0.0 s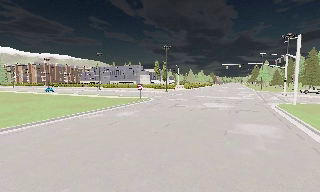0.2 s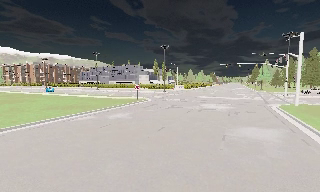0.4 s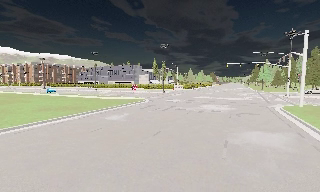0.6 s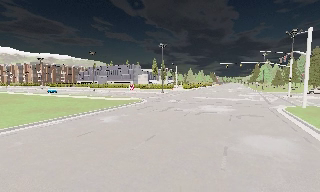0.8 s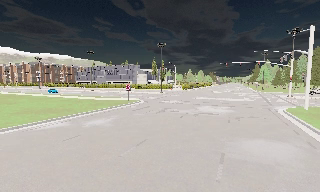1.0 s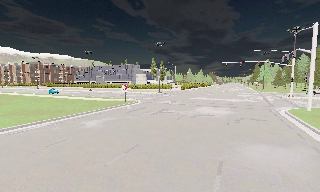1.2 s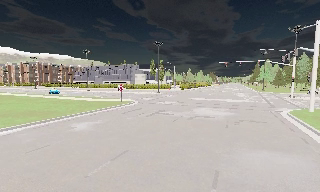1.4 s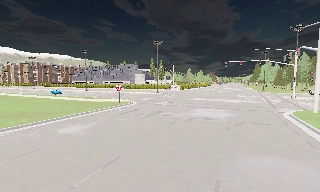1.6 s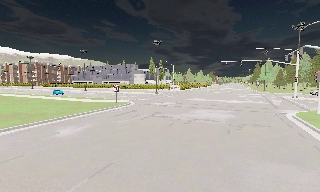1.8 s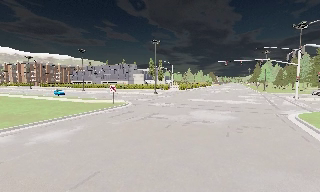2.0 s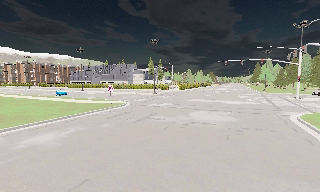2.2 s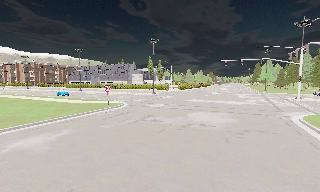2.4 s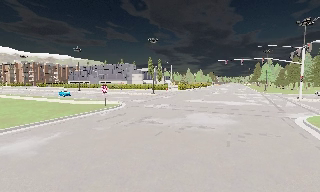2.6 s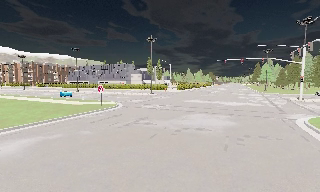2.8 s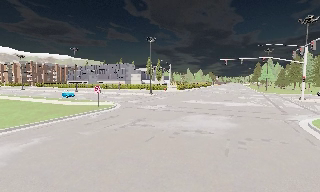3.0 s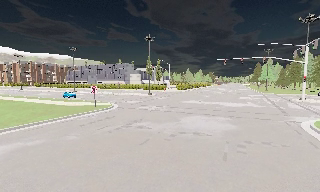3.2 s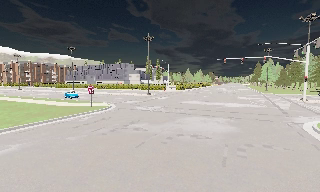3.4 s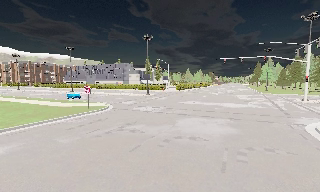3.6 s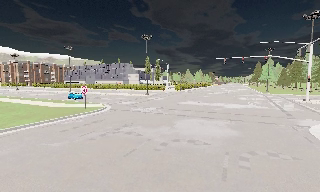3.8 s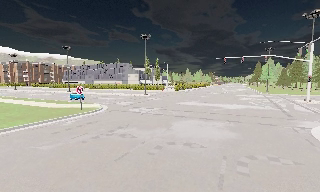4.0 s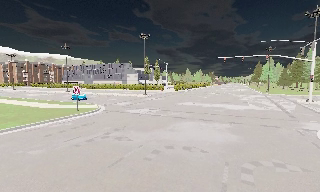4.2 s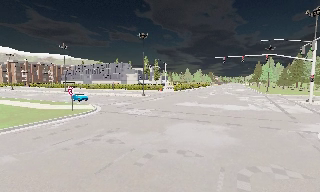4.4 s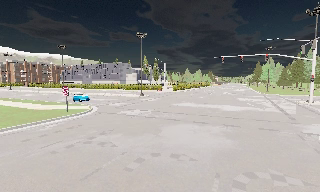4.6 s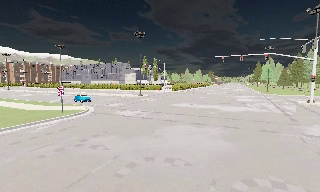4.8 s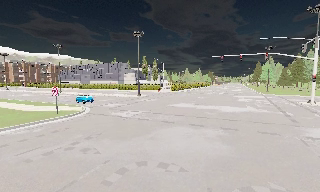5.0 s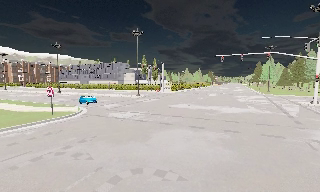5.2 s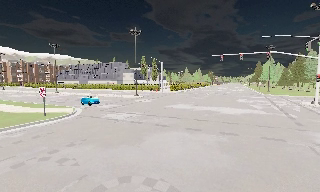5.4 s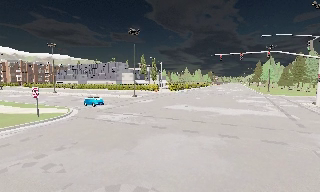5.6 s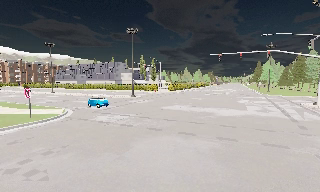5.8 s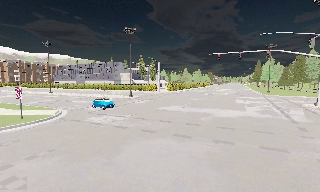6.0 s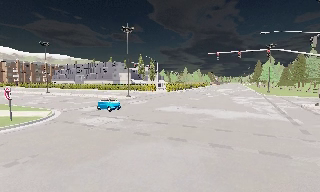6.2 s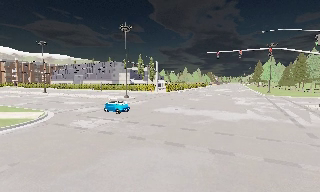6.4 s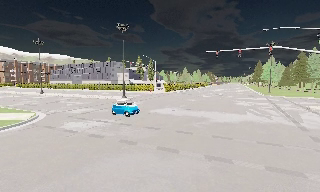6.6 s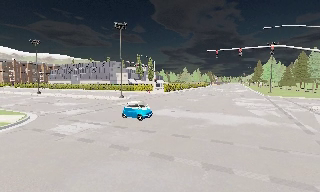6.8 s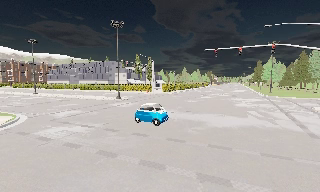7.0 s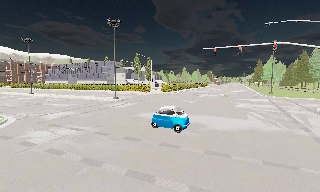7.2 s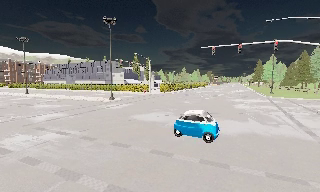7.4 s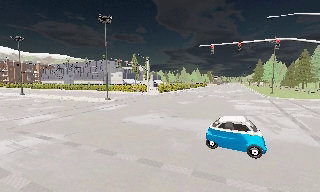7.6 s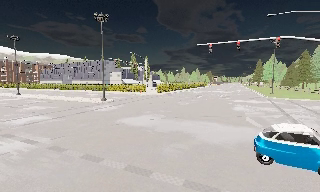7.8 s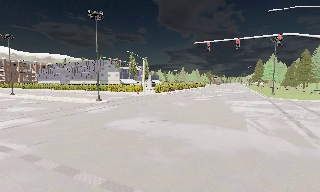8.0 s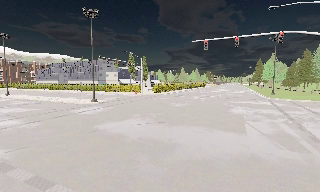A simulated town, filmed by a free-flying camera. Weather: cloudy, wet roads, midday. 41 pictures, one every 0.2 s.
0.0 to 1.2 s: The camera travels forward and to its right, about 4.5 m, so what stands in front looms larger.
1.2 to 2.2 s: The camera travels forward, about 2.5 m, so what stands in front looms larger.
2.2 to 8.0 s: The camera travels forward and to its right, about 16 m, so what stands in front looms larger. It gains speed.
The film runs forward here.
